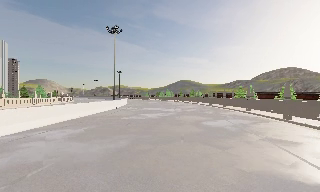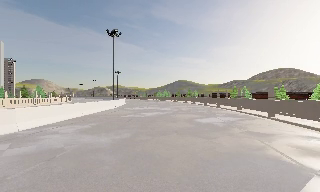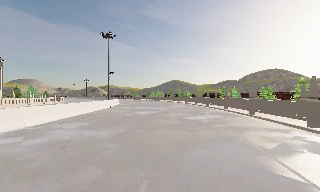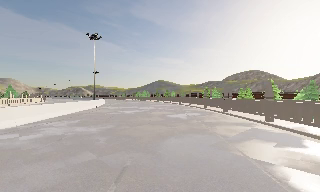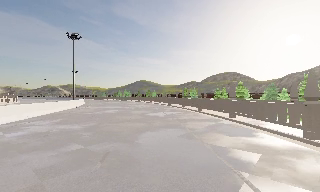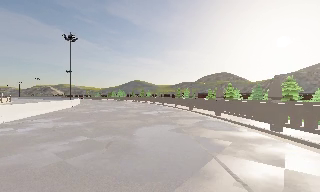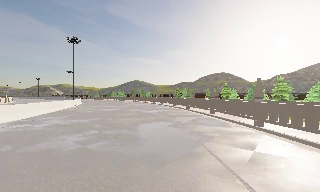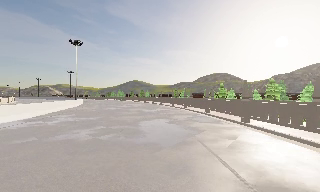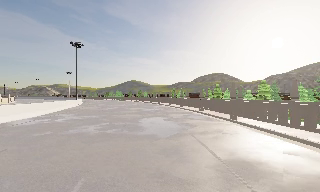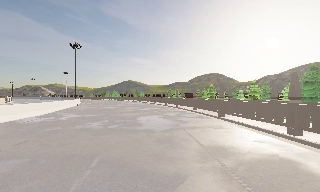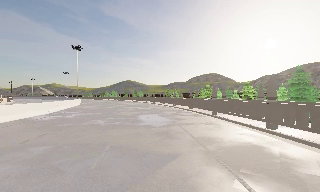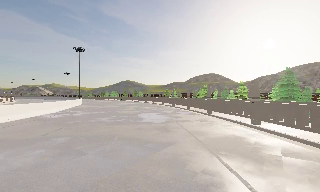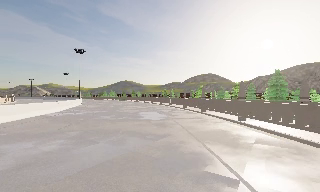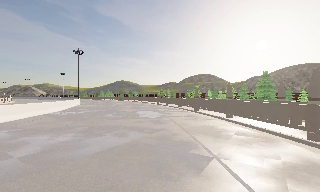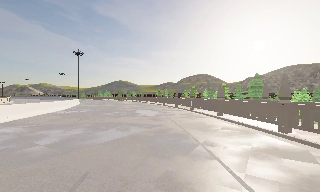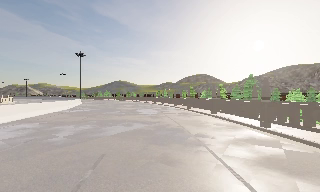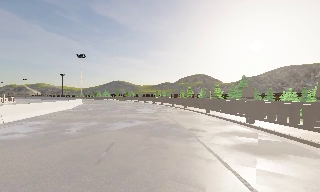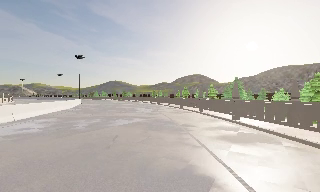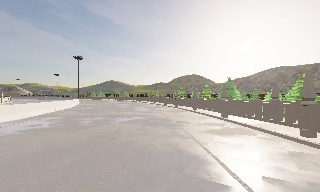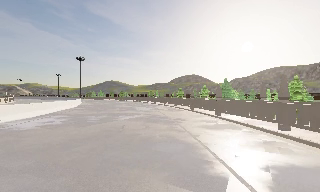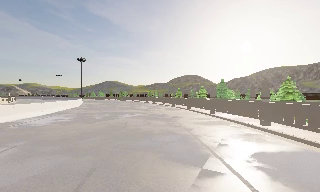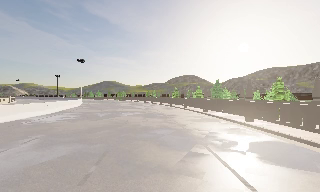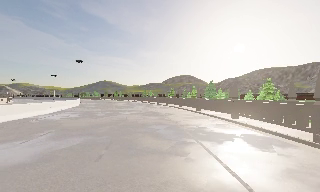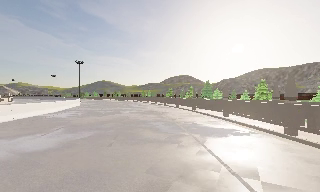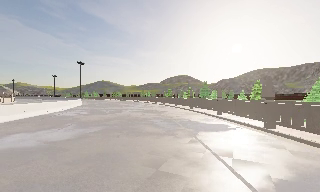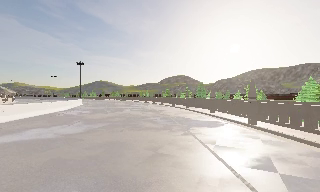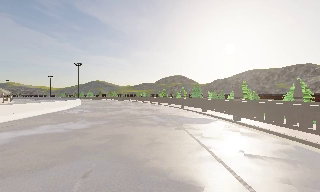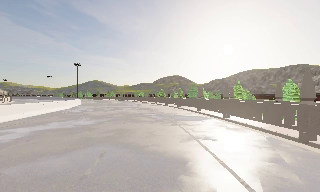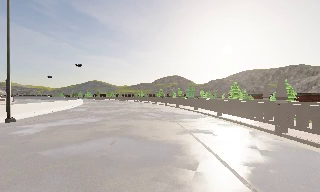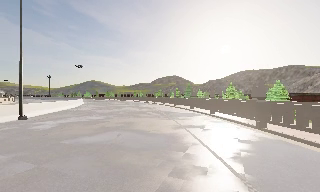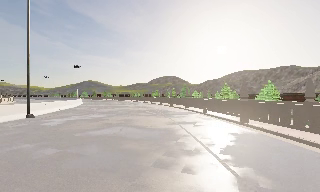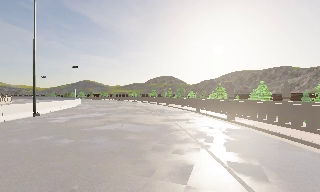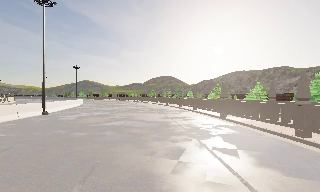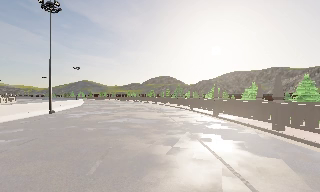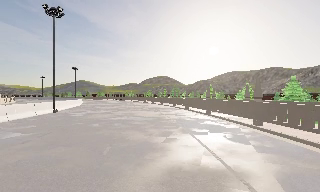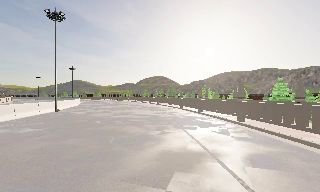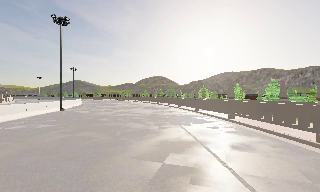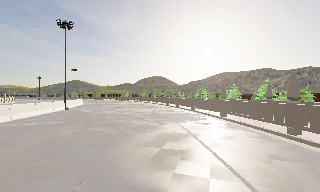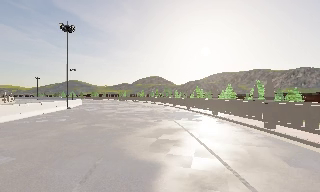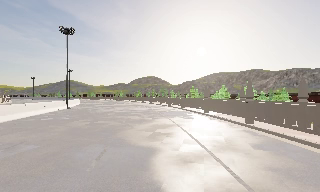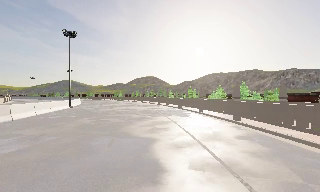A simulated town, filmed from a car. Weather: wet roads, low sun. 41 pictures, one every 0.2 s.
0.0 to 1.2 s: The scene slides to the left, as the camera pans about 15 degrees to its right. It travels backward, about 8 m, so what stands in front gets smaller.
1.2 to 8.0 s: The camera swings to its right by about 25 degrees, and the scene slides to the left. It travels backward, about 45 m, so what stands in front gets smaller.
The film runs backward here.
